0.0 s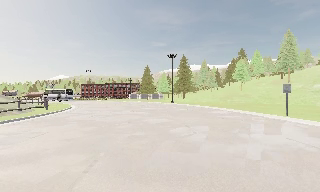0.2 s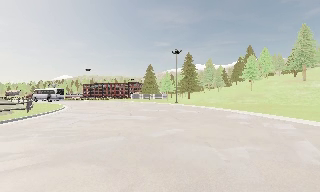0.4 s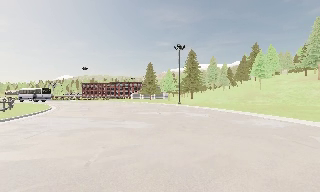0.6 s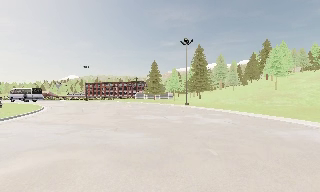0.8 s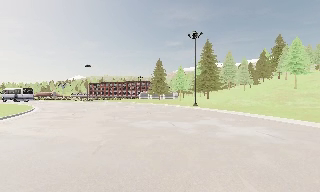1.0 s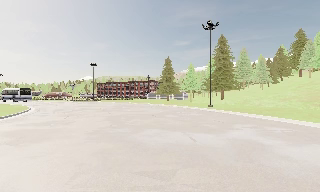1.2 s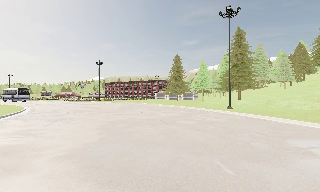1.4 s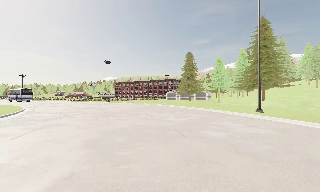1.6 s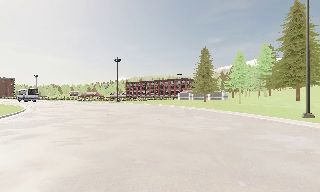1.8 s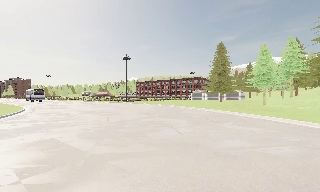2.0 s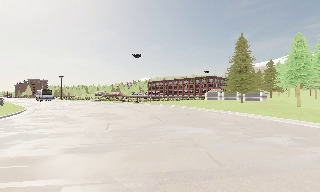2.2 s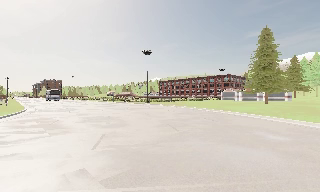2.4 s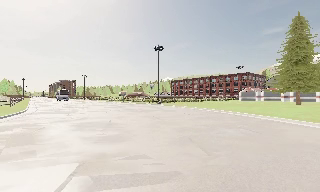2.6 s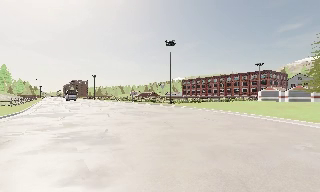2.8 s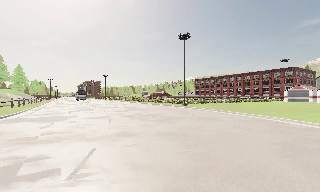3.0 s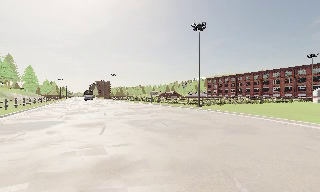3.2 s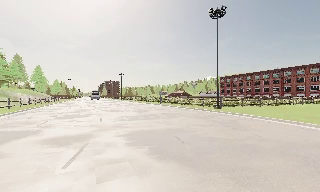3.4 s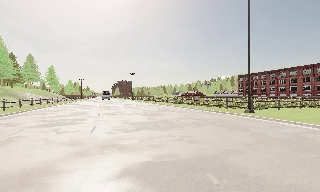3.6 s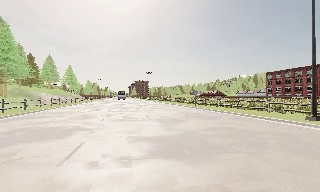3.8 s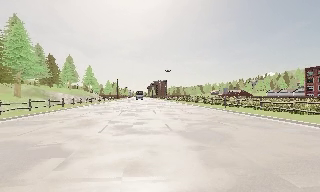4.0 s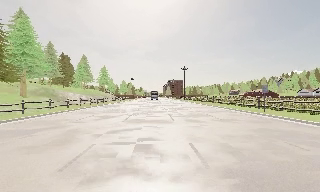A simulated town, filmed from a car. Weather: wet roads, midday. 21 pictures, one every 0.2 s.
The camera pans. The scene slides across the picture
to the right.
The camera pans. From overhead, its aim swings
counterclockwise.
0.0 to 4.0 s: The camera swings to its left by about 70 degrees, and the scene slides to the right. It travels forward, about 65 m.
The film runs forward here.
